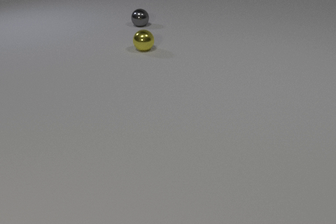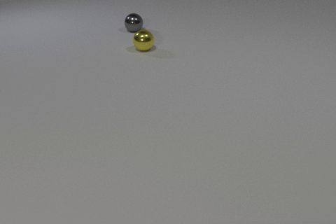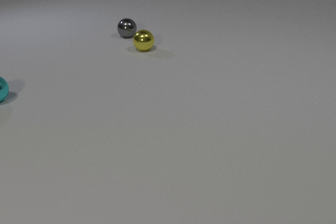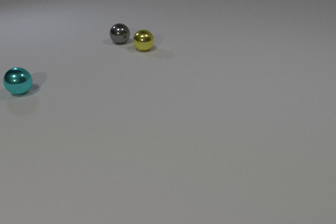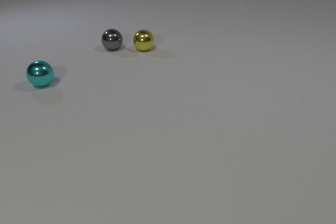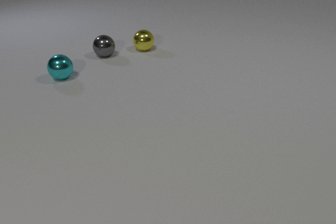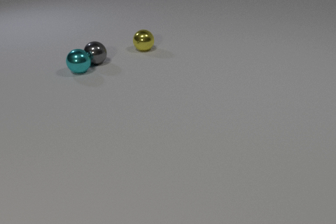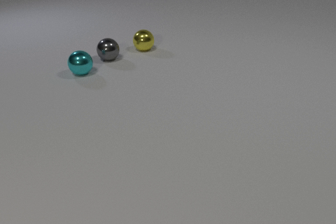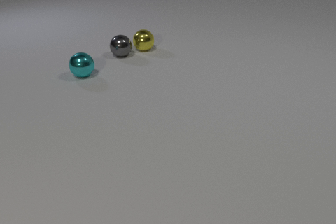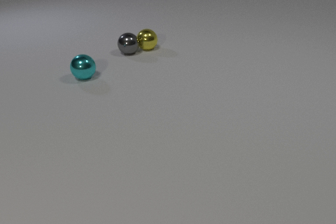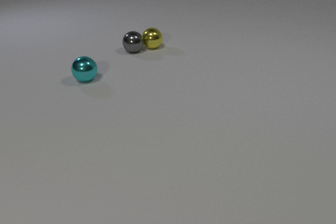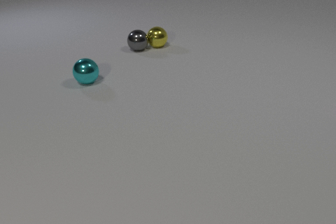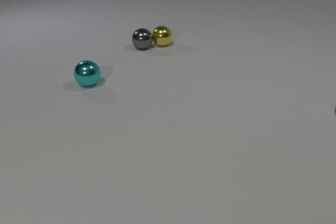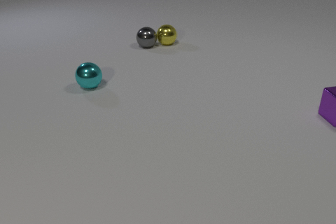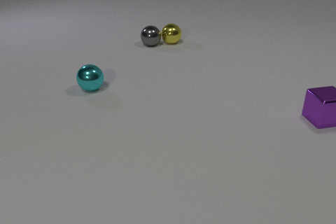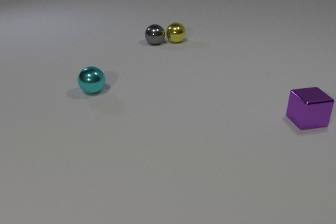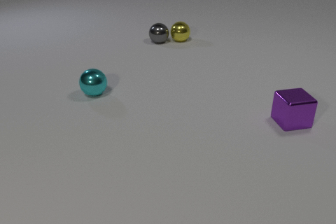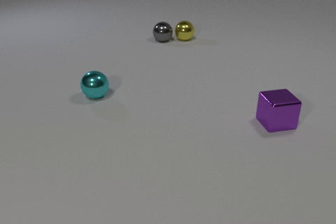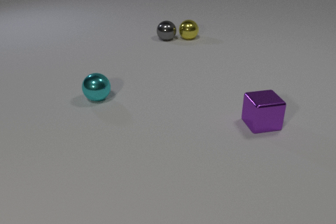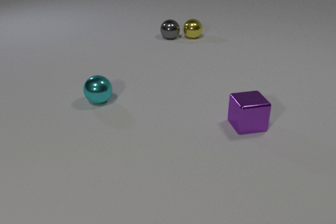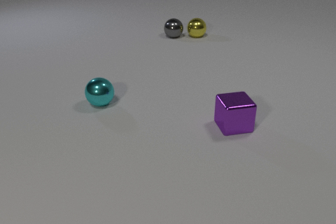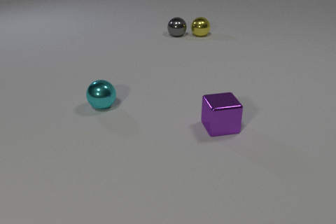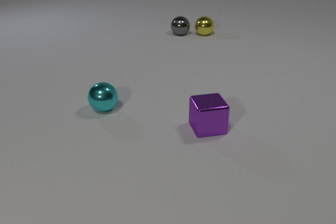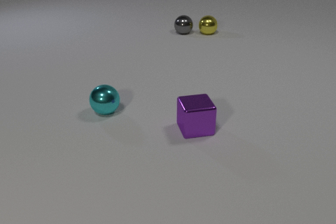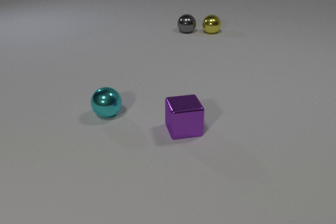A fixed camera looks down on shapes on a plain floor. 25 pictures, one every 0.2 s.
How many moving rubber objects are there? 0.
How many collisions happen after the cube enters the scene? 0.
What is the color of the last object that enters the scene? purple.
0.0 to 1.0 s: The cyan metal sphere comes in at the left edge, rolls to the right and away from the camera. The gray metal sphere rolls toward the camera and to the left.
1.0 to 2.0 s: The cyan metal sphere rolls to the right and toward the camera. The gray metal sphere rolls to the right. The yellow metal sphere rolls to the right and away from the camera. The cyan metal sphere and the gray metal sphere collide. The gray metal sphere and the yellow metal sphere collide.
2.0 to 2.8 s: The cyan metal sphere rolls toward the camera. The gray metal sphere rolls to the right and away from the camera. The yellow metal sphere rolls to the right and away from the camera. The purple metal cube comes in at the right edge, slides to the left and toward the camera.
2.8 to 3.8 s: The cyan metal sphere rolls toward the camera. The gray metal sphere rolls away from the camera and to the right. The yellow metal sphere rolls to the right and away from the camera. The purple metal cube slides to the left and toward the camera.
3.8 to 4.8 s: The cyan metal sphere rolls toward the camera. The gray metal sphere rolls away from the camera and to the right. The yellow metal sphere rolls to the right and away from the camera. The purple metal cube slides to the left.
